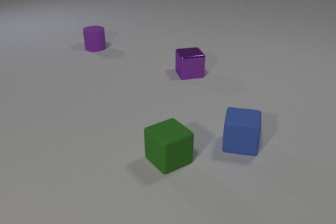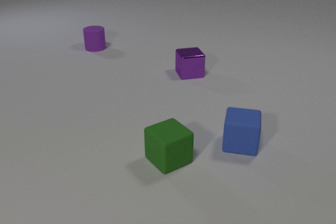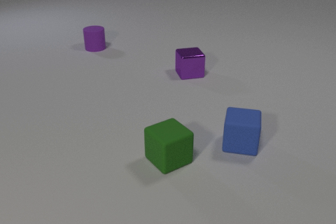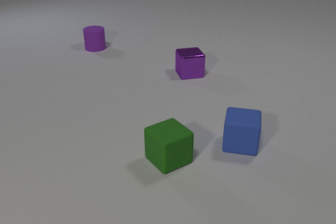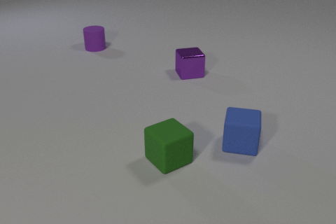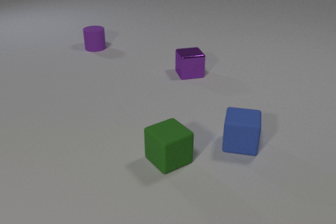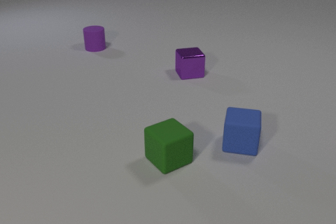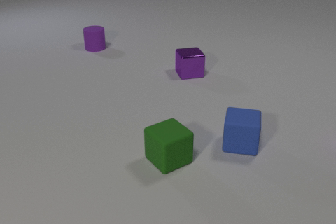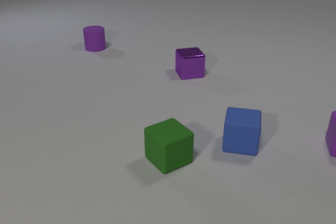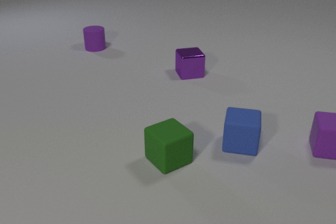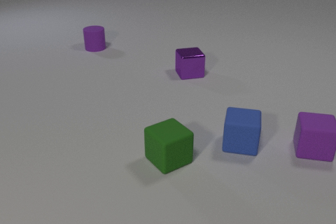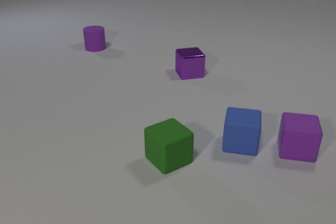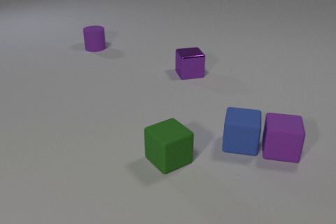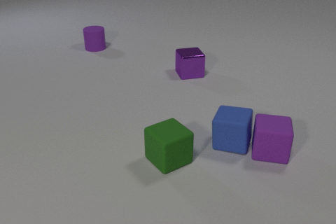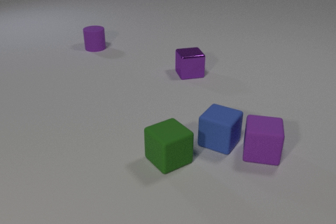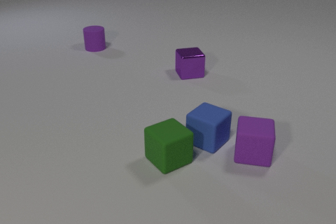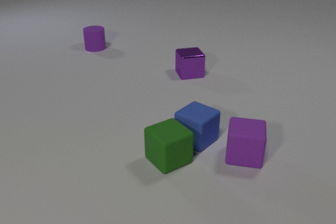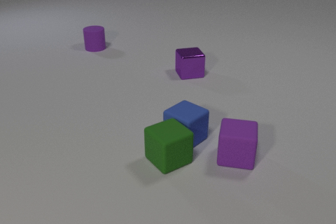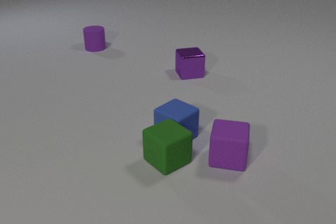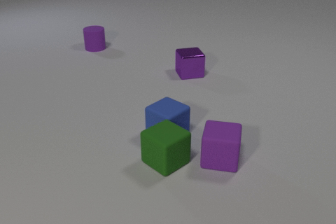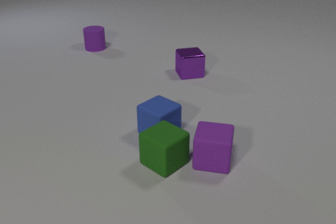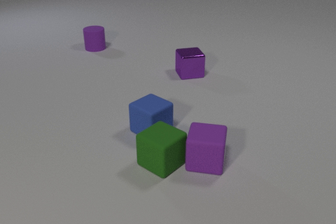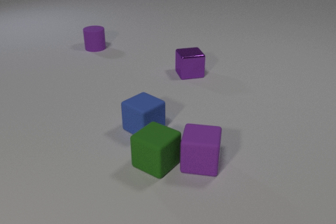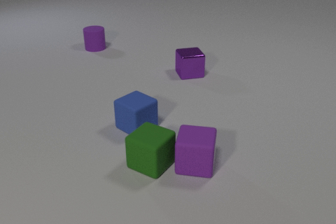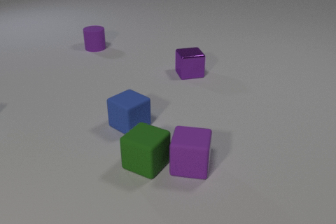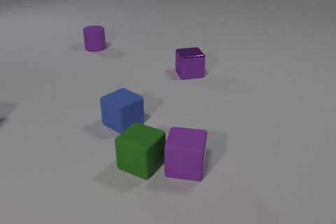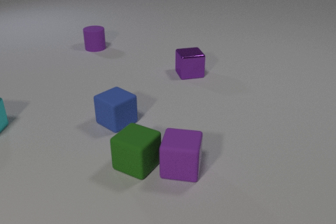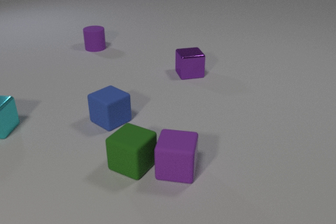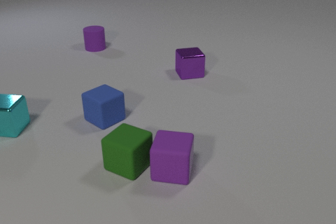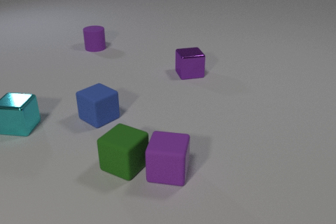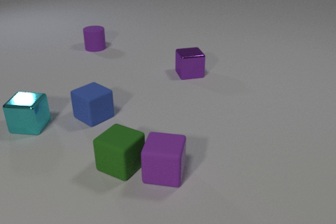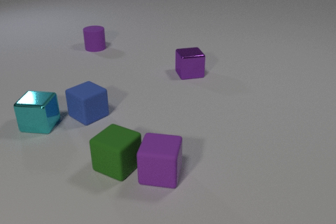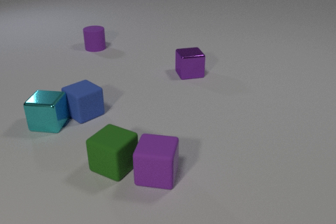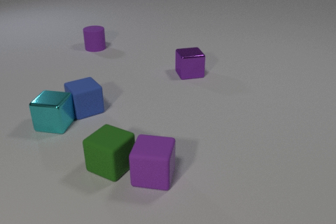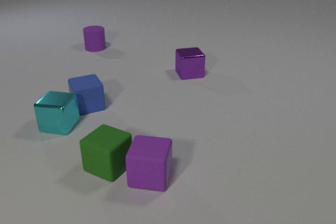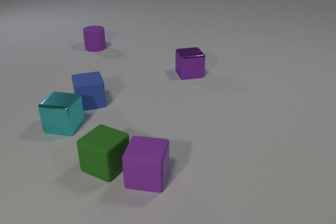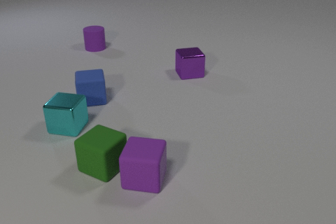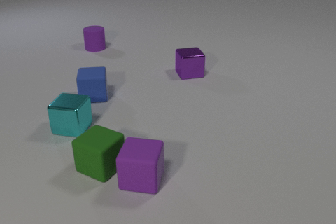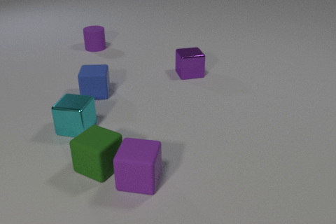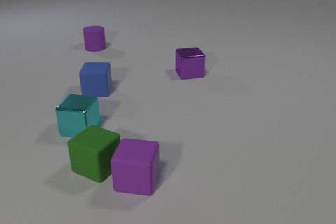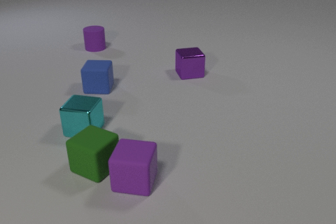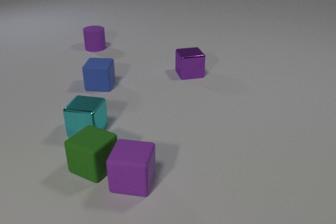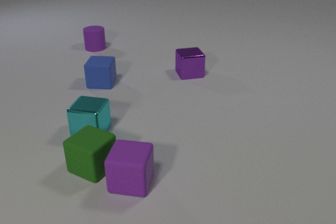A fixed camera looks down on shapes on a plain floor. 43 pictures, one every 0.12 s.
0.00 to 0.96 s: The purple rubber cube comes in at the right edge.
0.96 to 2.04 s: The purple rubber cube slides to the left and toward the camera. The blue rubber cube slides to the left, spins clockwise seen from above by about 30 degrees, its near face sliding to the left. The purple rubber cube and the blue rubber cube collide.
2.04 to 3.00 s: The purple rubber cube slides to the left and toward the camera. The blue rubber cube slides to the left and away from the camera. The green rubber cube slides to the left, spins counterclockwise seen from above by about 30 degrees, its near face sliding to the right. The blue rubber cube and the green rubber cube collide. The purple rubber cube and the green rubber cube collide.
3.00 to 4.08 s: The purple rubber cube slides to the left and toward the camera. The blue rubber cube slides away from the camera and to the left, spins clockwise seen from above by about 15 degrees, its near face sliding to the left. The green rubber cube slides to the left. The cyan metal cube comes in at the left edge, slides to the right. The blue rubber cube and the cyan metal cube collide.
4.08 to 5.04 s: The purple rubber cube slides to the left. The blue rubber cube slides away from the camera, spins so that its near face slides to the left, clockwise seen from above. The green rubber cube slides to the left. The cyan metal cube slides to the right and toward the camera.
What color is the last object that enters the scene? cyan.
How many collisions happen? 4.
Are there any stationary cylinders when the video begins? yes.
